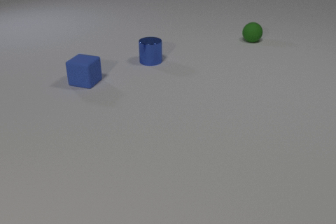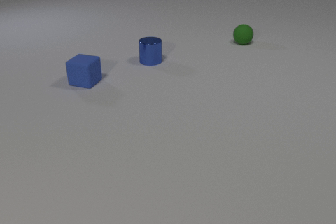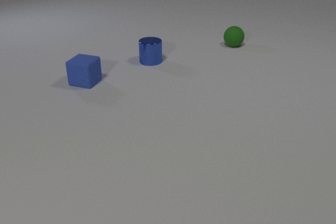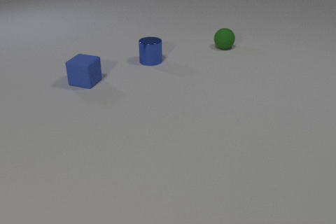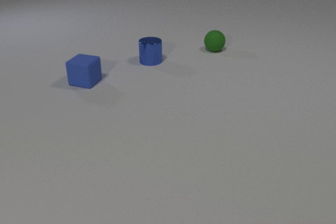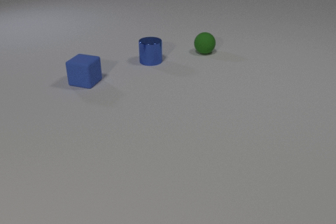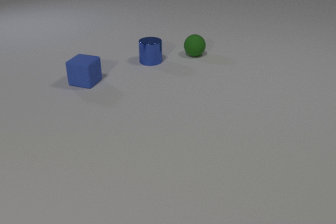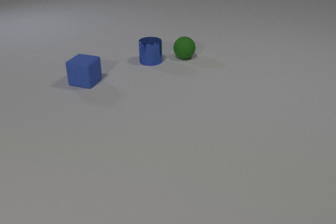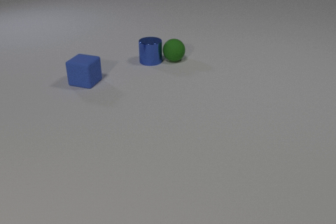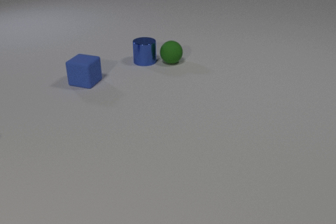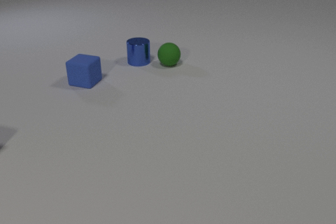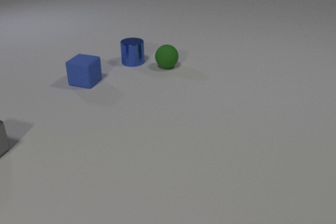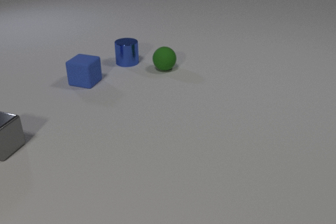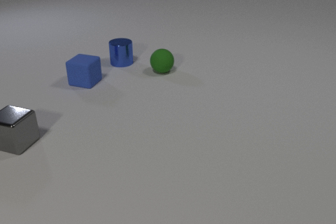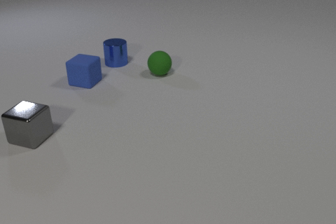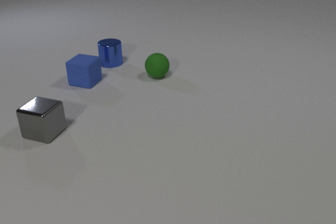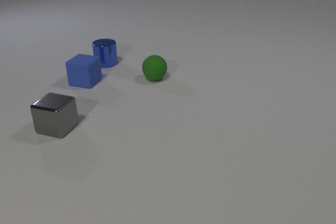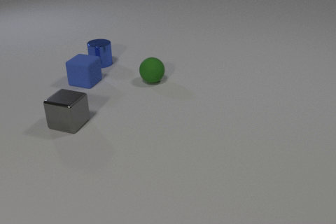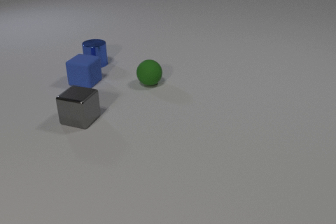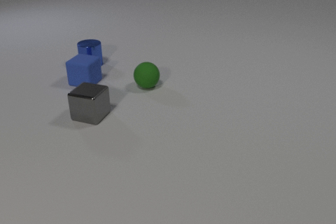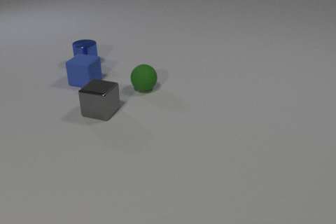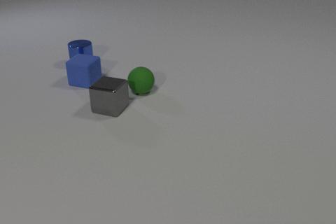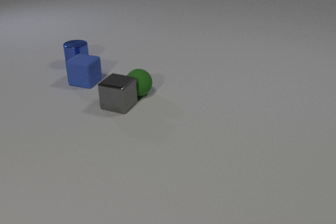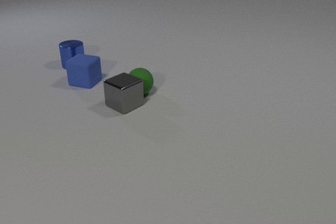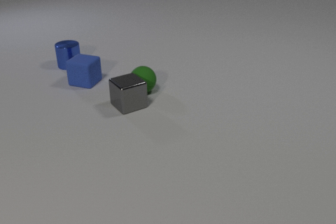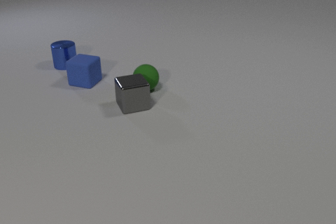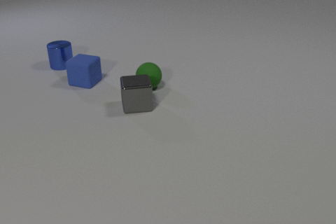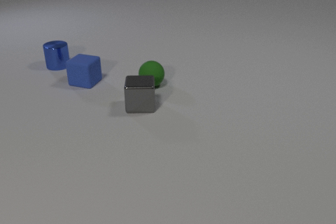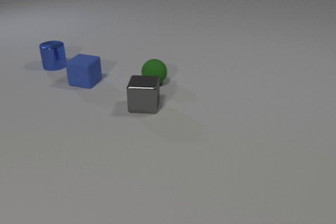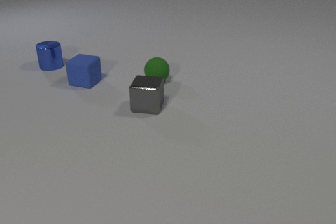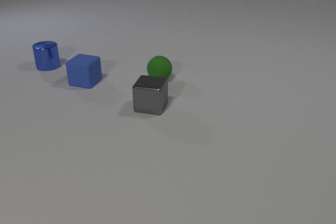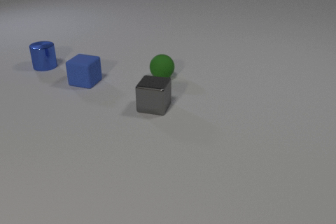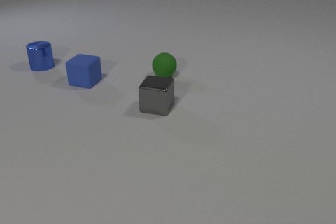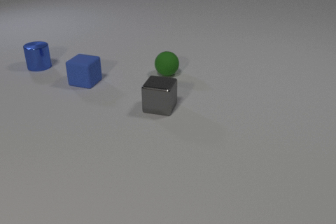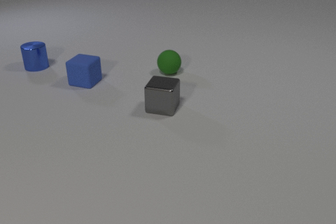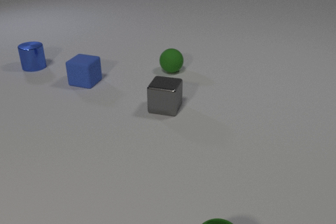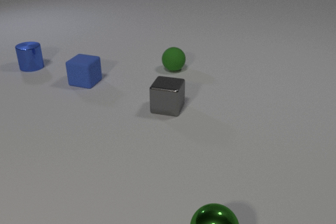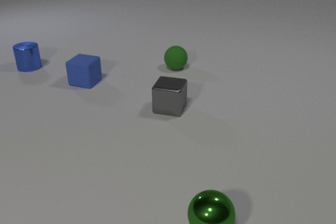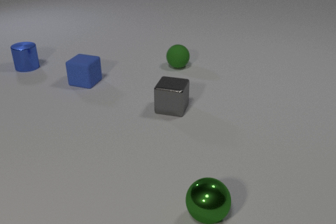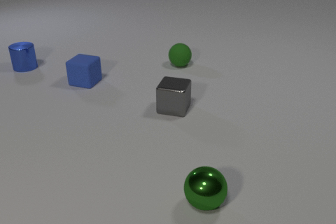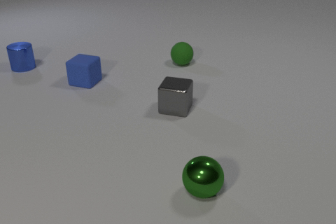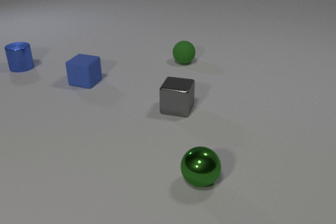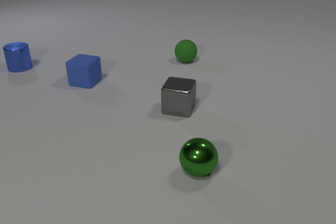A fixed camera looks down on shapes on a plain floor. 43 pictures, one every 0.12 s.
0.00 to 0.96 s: The green rubber sphere rolls to the left and toward the camera. The green rubber sphere and the blue metal cylinder collide.
0.96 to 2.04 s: The green rubber sphere rolls toward the camera and to the left. The blue metal cylinder slides to the left. The gray metal cube comes in at the left edge, slides to the right.
2.04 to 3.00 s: The green rubber sphere rolls toward the camera. The blue metal cylinder slides to the left. The gray metal cube slides to the right and away from the camera, spins clockwise seen from above by about 45 degrees, its near face sliding to the left. The green rubber sphere and the gray metal cube collide.
3.00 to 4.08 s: The green rubber sphere rolls away from the camera and to the right. The blue metal cylinder slides to the left. The gray metal cube slides to the right, spins clockwise seen from above by about 30 degrees, its near face sliding to the left.
4.08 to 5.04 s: The green rubber sphere rolls away from the camera and to the right. The blue metal cylinder slides to the left. The gray metal cube slides to the right. The green metal sphere comes in at the bottom edge, rolls away from the camera.
How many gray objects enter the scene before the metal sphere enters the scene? 1.
Are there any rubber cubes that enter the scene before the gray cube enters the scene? no.
How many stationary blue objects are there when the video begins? 2.
